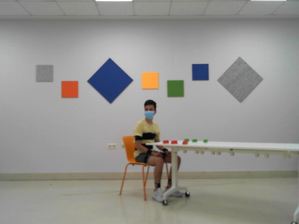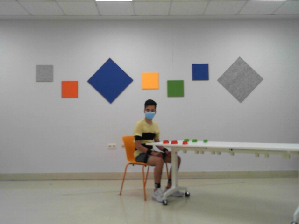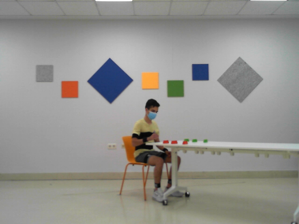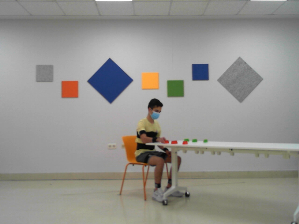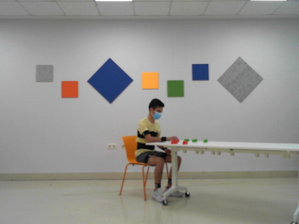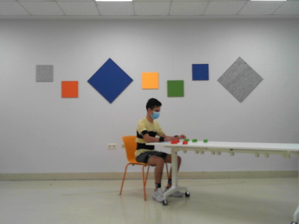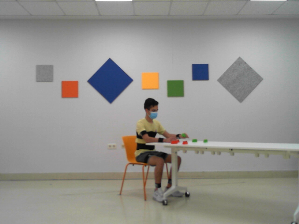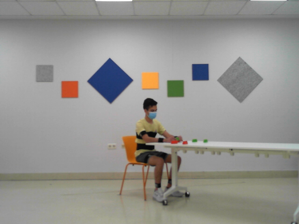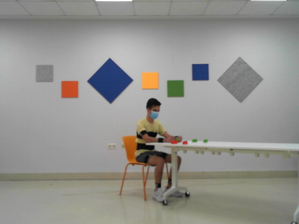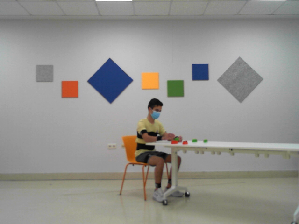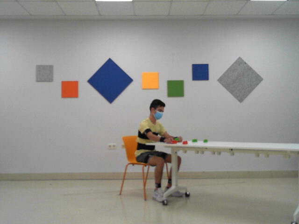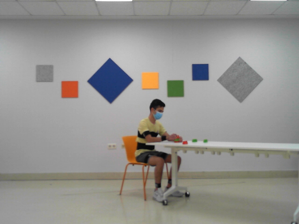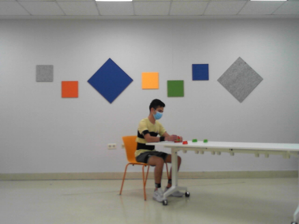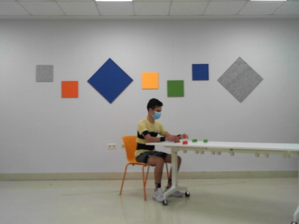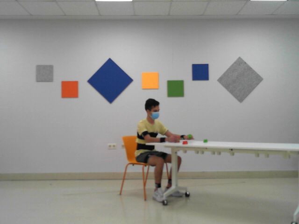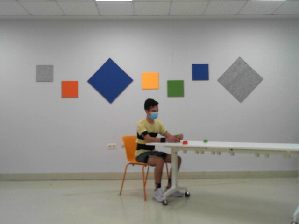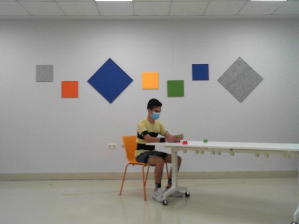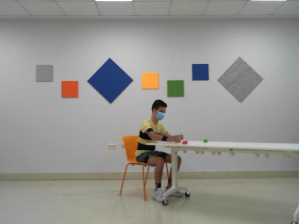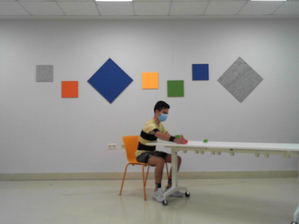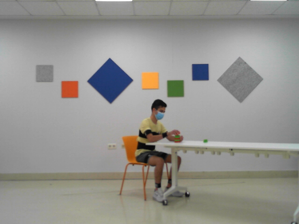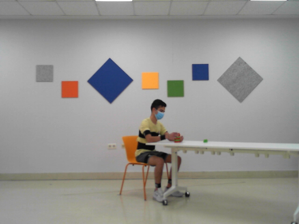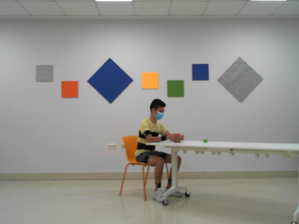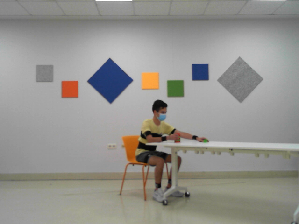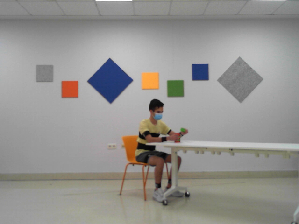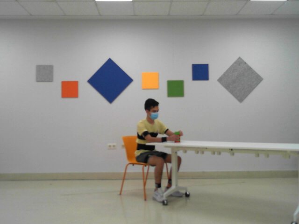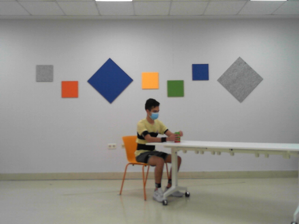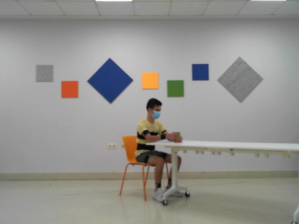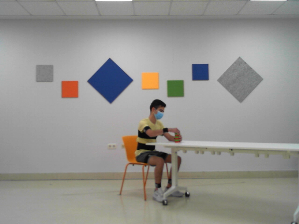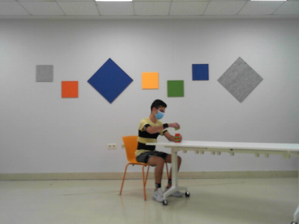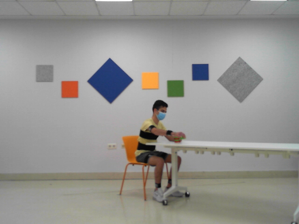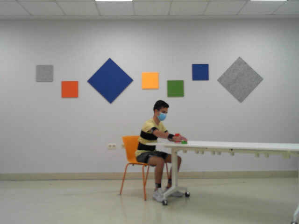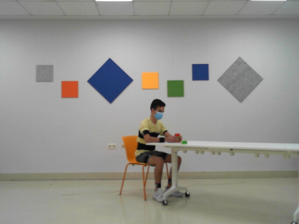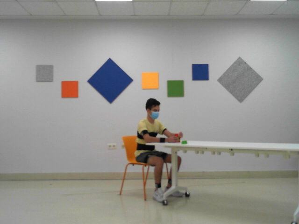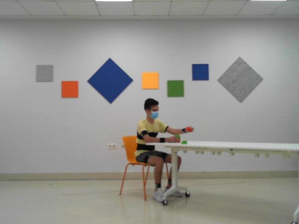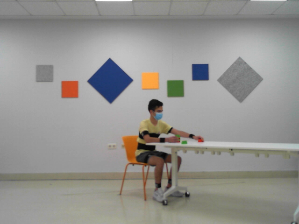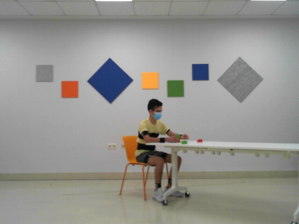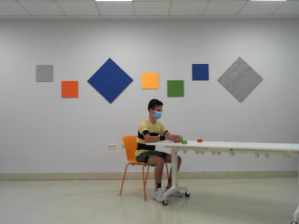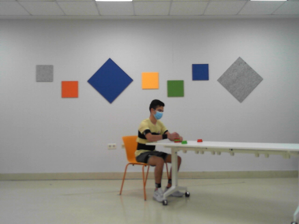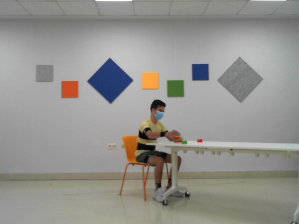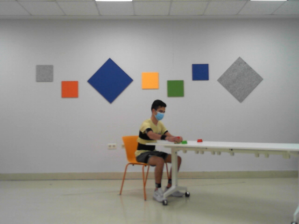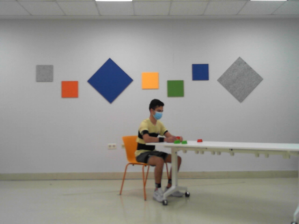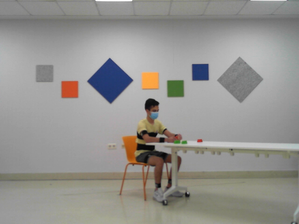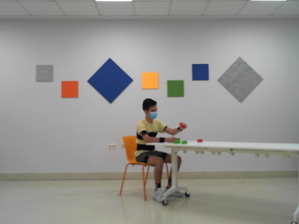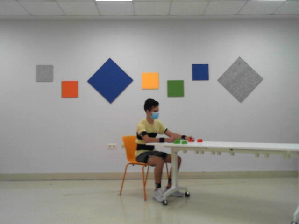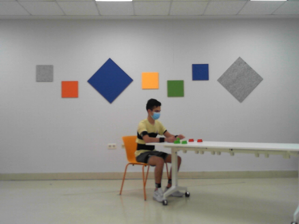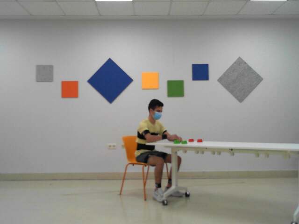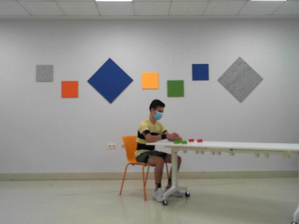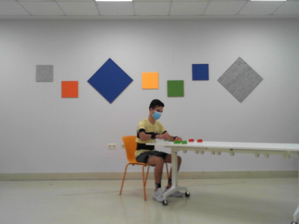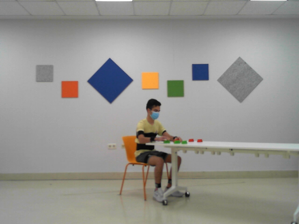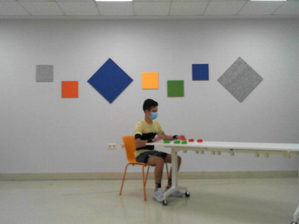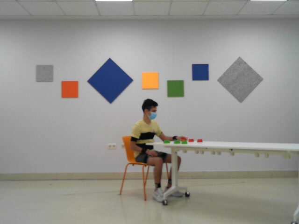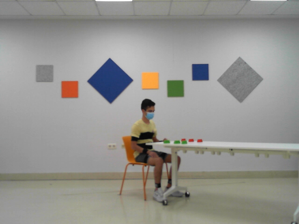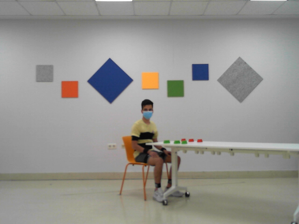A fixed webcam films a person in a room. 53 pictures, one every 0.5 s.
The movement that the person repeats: Assemble and disassemble a 6-piece LEGO tower.
